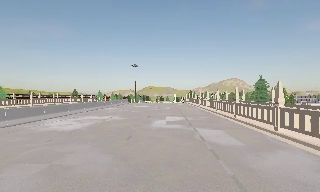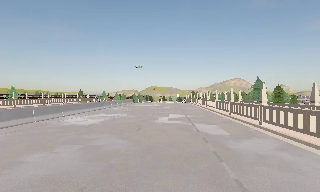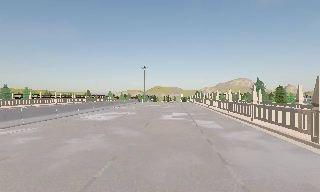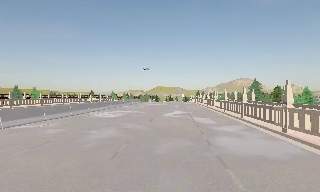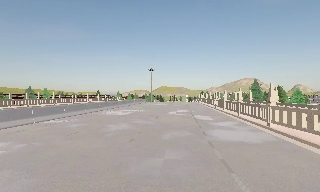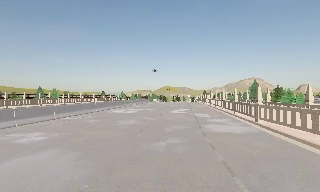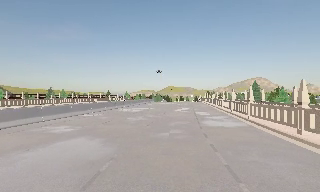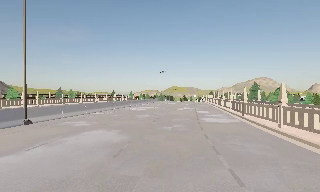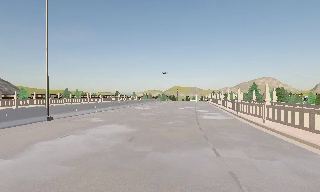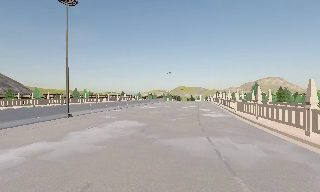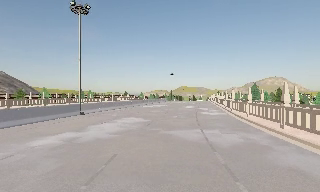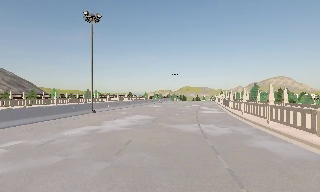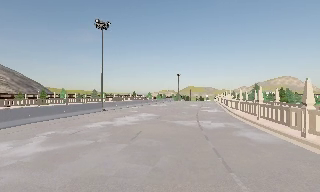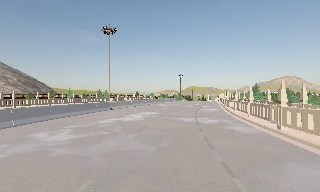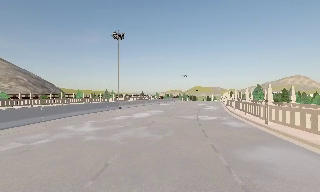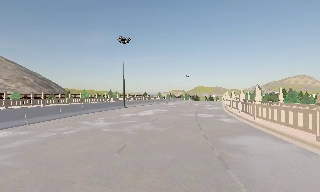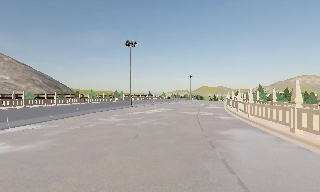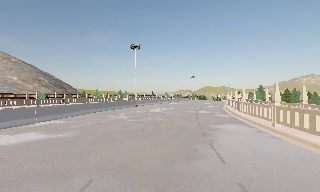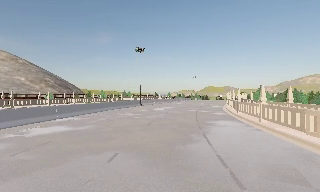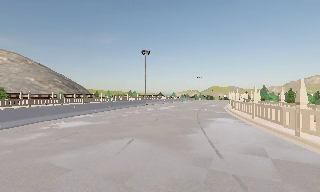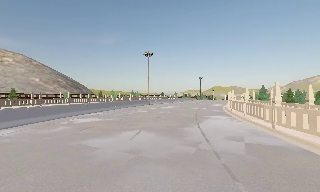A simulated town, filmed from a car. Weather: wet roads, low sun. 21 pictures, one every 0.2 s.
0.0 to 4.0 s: The camera swings to its left by about 25 degrees, and the scene slides to the right. It travels backward, about 35 m, so what stands in front gets smaller.
The film runs backward here.
